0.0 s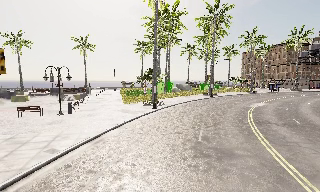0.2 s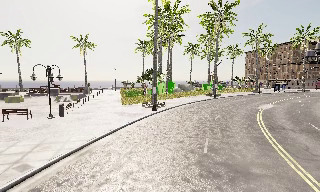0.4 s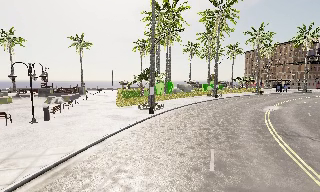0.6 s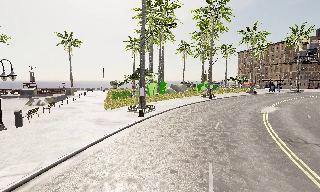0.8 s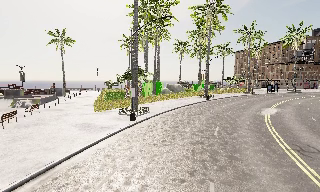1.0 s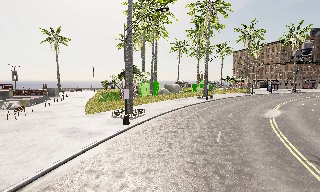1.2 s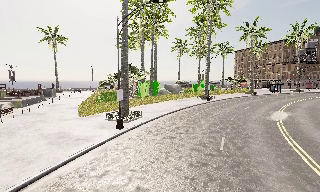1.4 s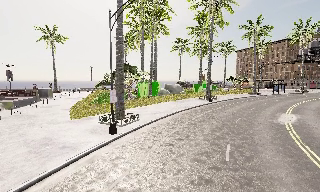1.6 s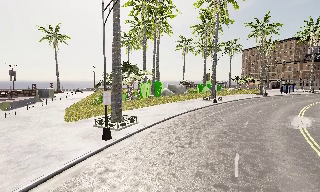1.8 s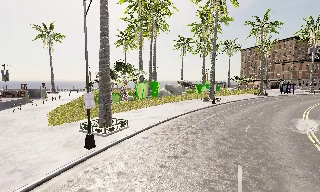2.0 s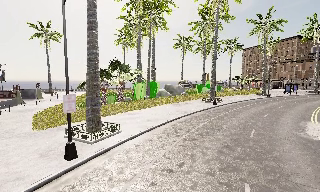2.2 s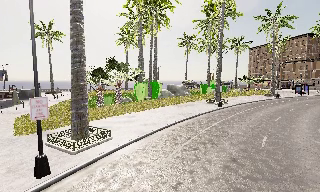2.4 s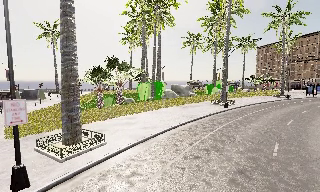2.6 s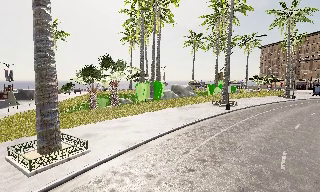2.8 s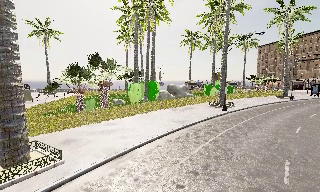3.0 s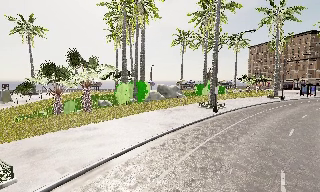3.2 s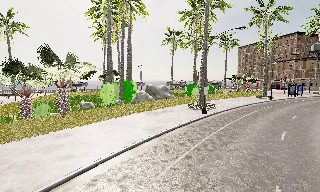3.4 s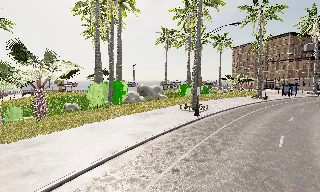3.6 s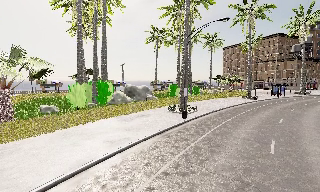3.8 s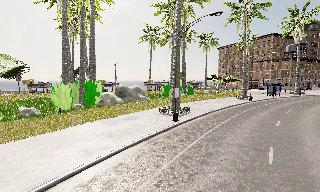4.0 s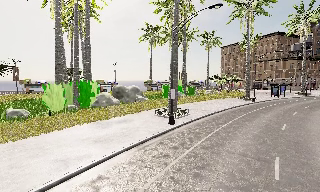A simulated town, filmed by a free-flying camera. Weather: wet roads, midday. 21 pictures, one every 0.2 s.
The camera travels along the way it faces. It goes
forward.
0.0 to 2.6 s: The camera travels forward, about 16 m, so what stands in front looms larger.
2.6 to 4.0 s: The camera swings to its right by about 10 degrees, and the scene slides to the left. It travels forward and to its right, about 8 m, so what stands in front looms larger.
The film runs backward here.
